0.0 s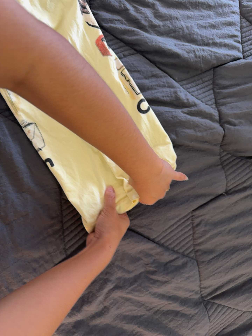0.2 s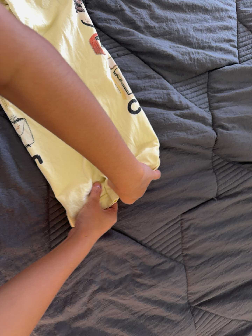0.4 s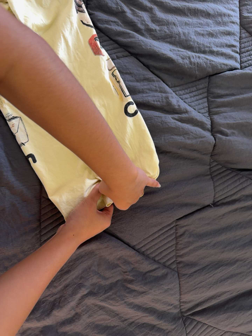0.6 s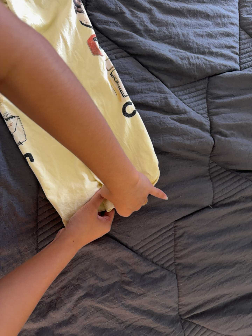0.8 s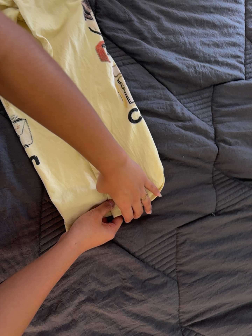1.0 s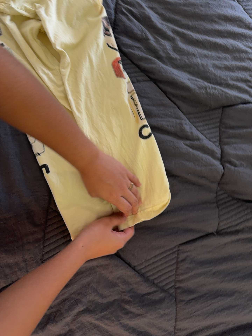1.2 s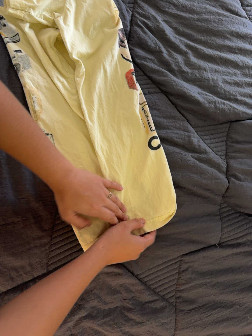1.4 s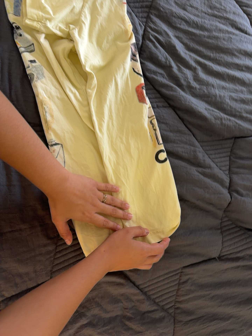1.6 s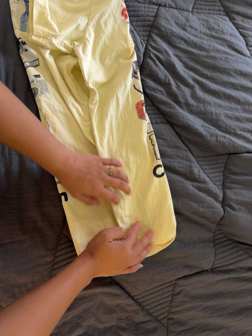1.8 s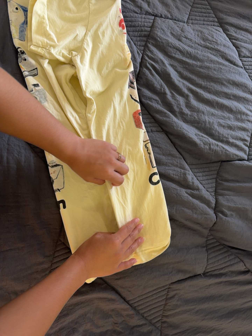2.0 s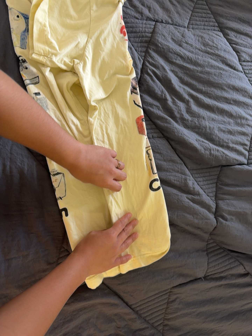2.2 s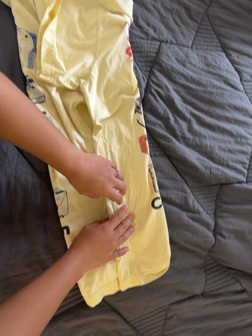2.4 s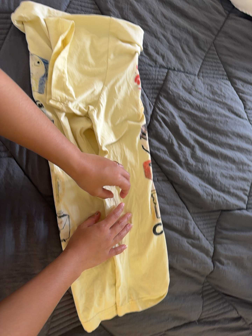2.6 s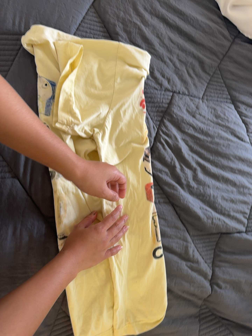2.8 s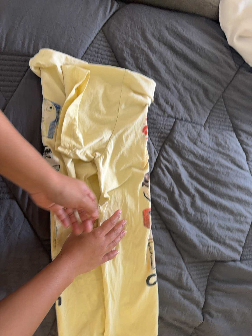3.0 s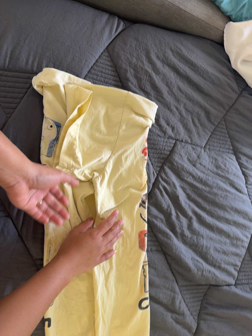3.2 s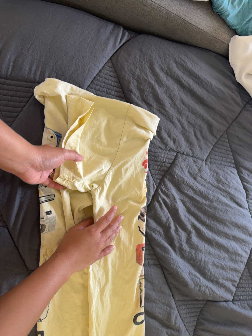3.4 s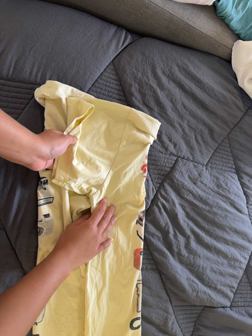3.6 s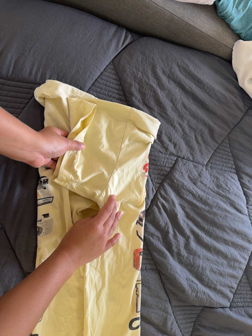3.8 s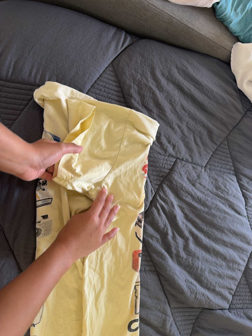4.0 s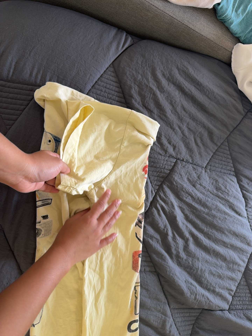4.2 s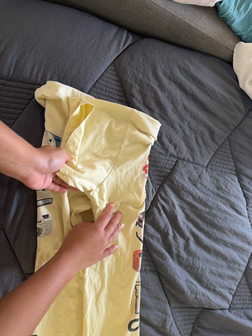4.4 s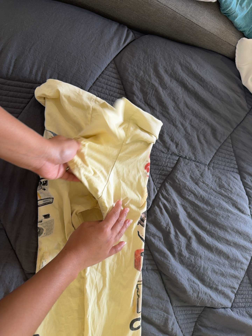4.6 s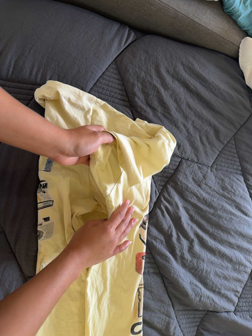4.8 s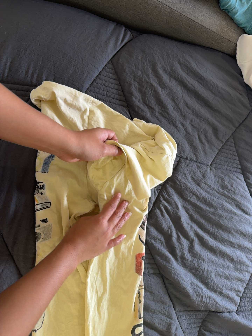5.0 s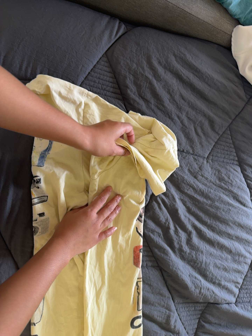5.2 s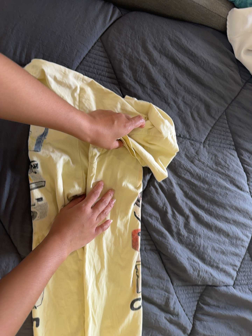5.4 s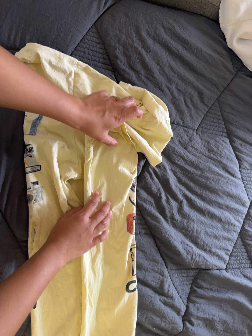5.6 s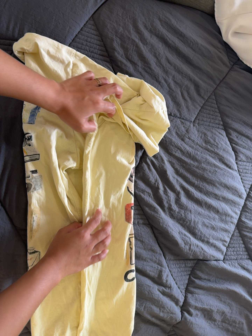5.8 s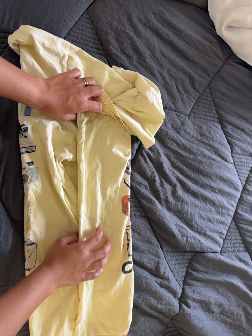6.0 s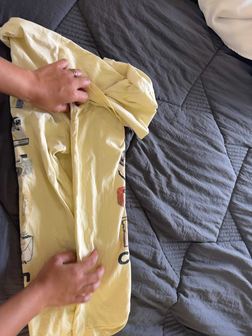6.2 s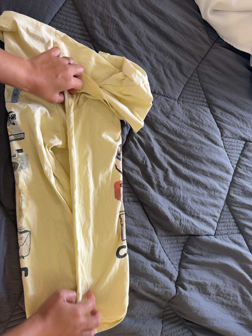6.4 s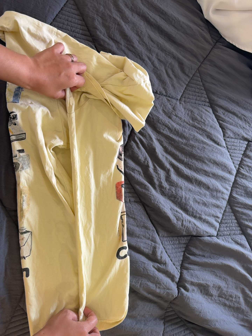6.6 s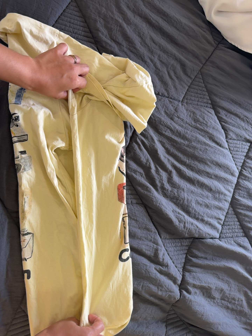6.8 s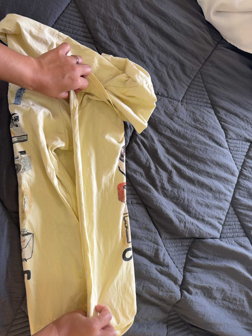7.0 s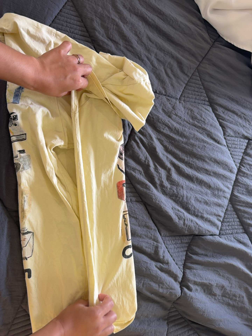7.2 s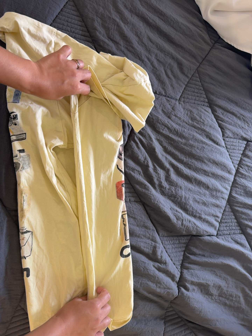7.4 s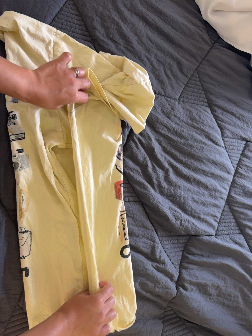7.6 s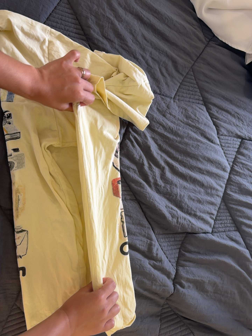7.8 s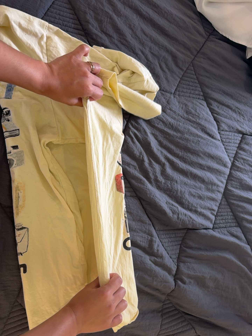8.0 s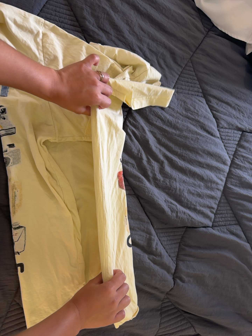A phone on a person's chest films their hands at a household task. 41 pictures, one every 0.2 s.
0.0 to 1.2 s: The camera rolls about its line of sight by about 15 degrees, and the scene rotates clockwise.
1.2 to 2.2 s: The camera travels toward the top of its view and to its left, about 14 cm, so close, fixed things drift downward.
2.2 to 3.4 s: The camera travels toward the top of its view, about 18 cm, so close, fixed things drift downward. It rolls about its line of sight by about 15 degrees, and the scene rotates clockwise.
3.4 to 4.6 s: The camera shifts only a little, or ends up much as it began.
4.6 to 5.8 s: The camera travels toward the bottom of its view, about 10 cm, so close, fixed things drift upward.
5.8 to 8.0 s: The camera shifts only a little, or ends up much as it began.
The film runs backward here.
